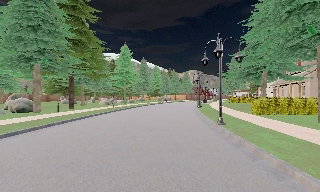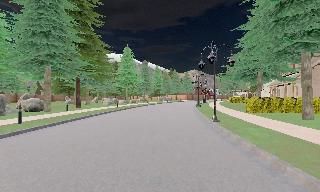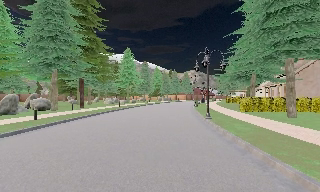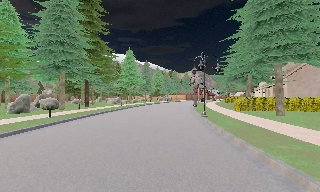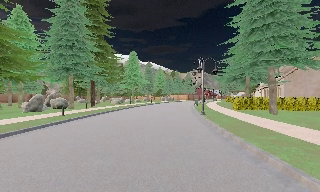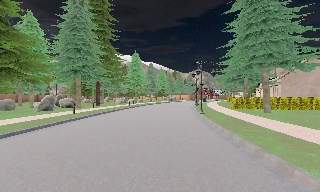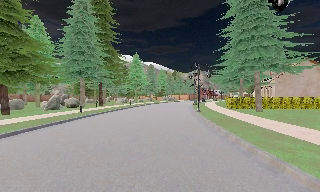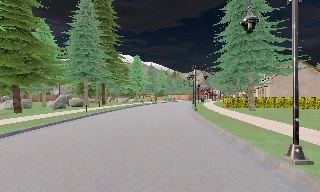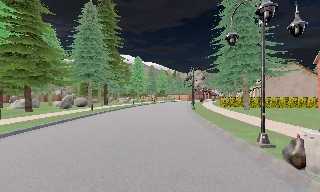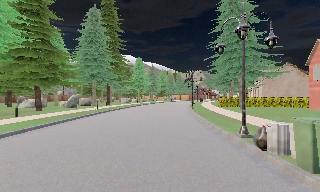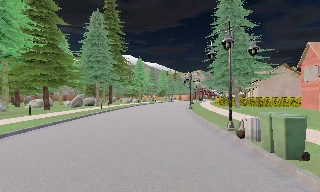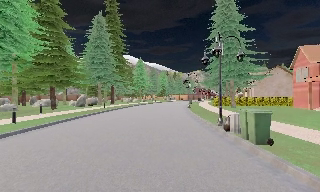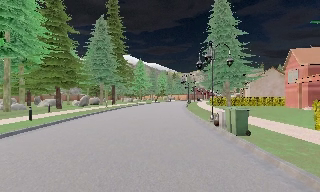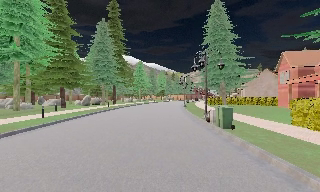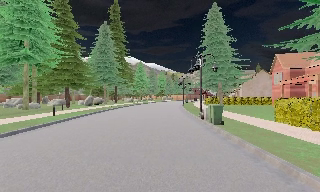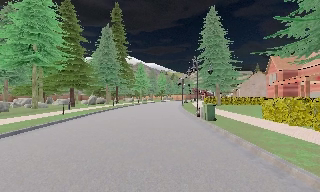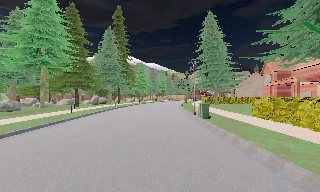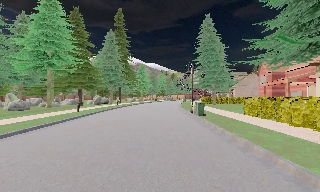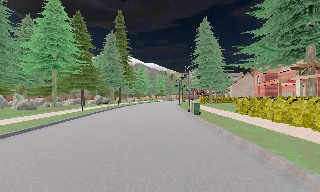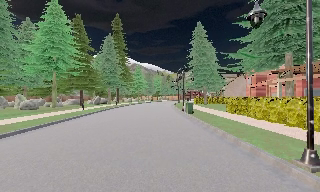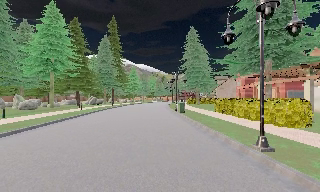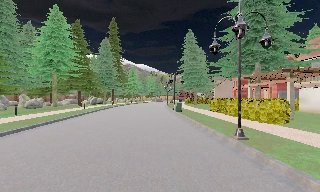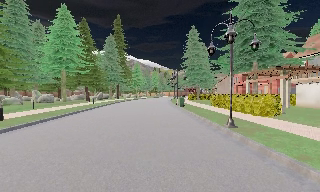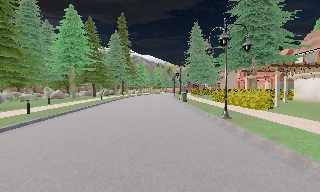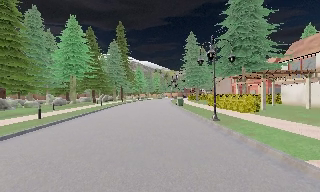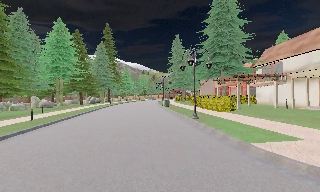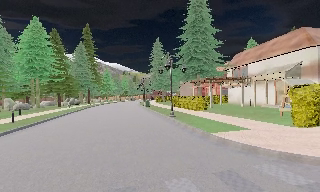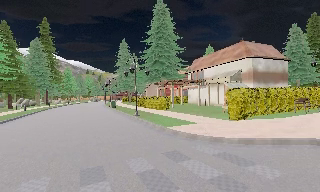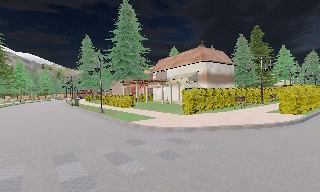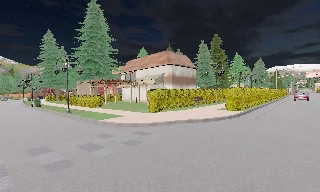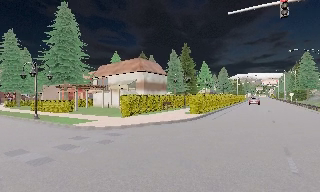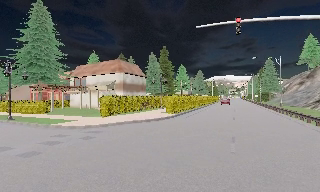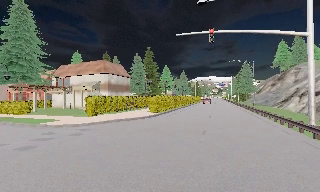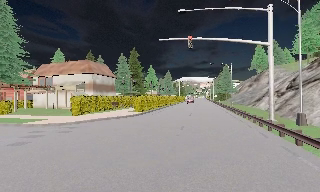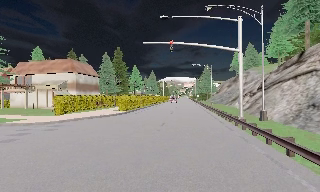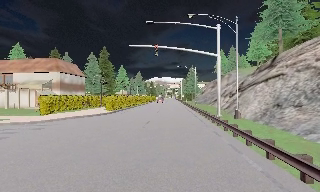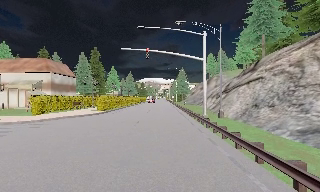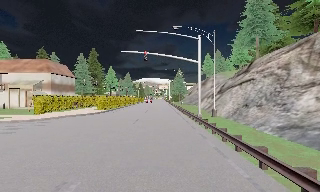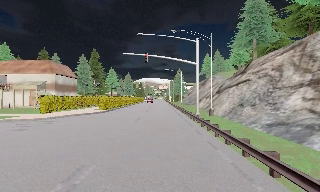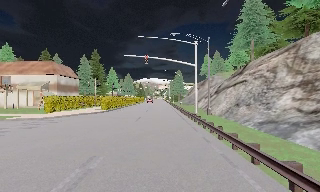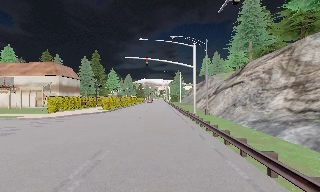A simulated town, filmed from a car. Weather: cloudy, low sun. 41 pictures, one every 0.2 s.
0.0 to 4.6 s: The camera travels backward, about 25 m, so what stands in front gets smaller.
4.6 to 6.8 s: The camera swings to its right by about 80 degrees, and the scene slides to the left. It travels backward, about 12 m.
6.8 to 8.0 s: The camera travels backward, about 4.5 m, so what stands in front gets smaller.
The film runs backward here.
